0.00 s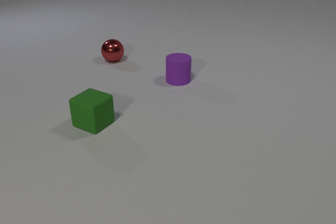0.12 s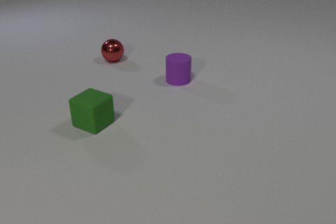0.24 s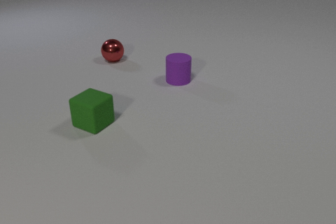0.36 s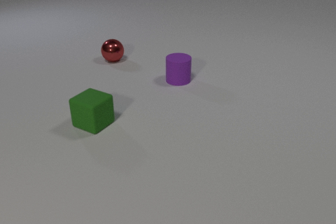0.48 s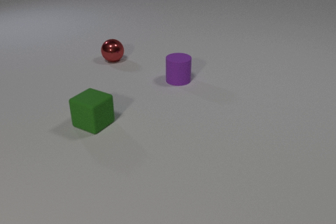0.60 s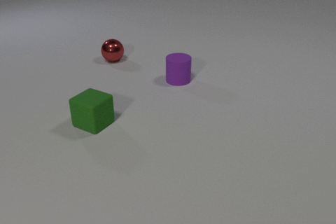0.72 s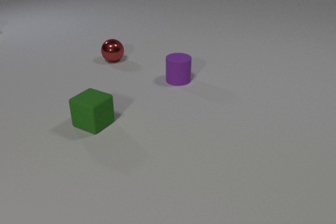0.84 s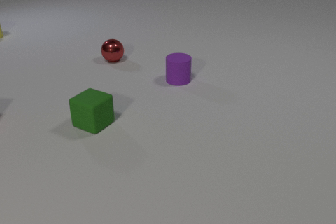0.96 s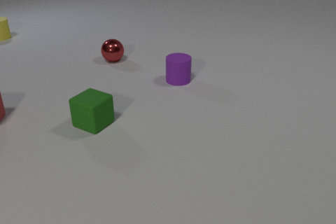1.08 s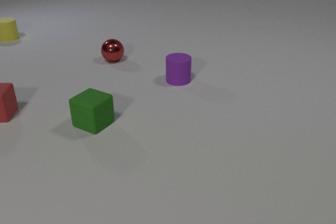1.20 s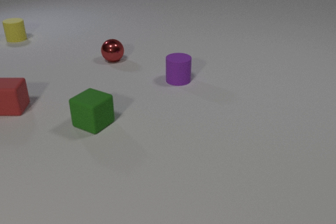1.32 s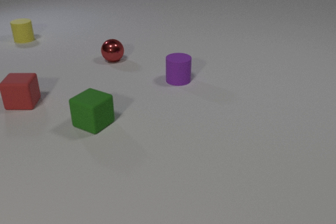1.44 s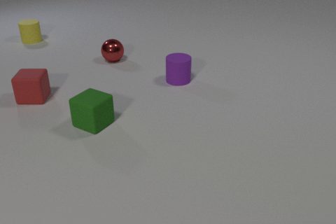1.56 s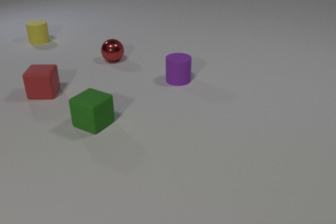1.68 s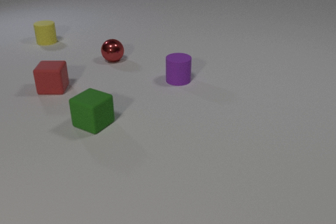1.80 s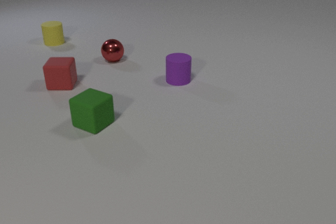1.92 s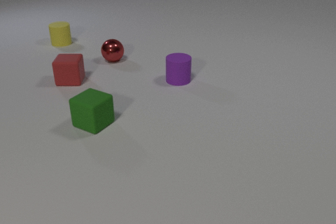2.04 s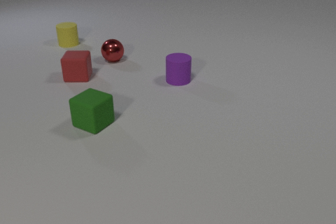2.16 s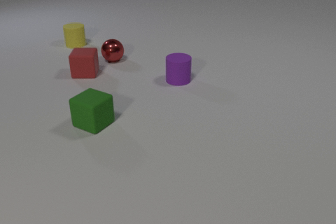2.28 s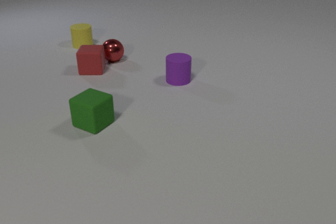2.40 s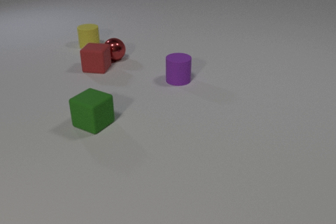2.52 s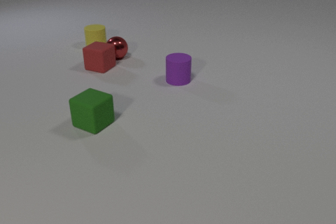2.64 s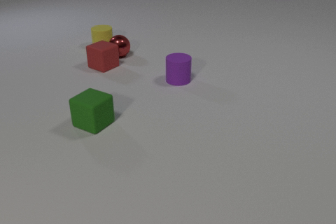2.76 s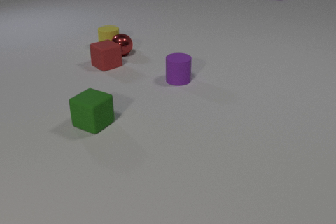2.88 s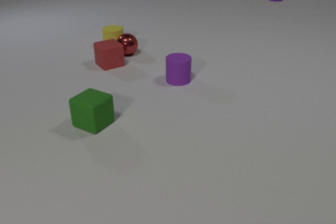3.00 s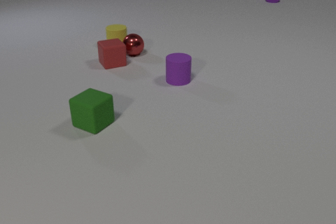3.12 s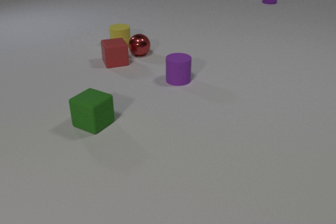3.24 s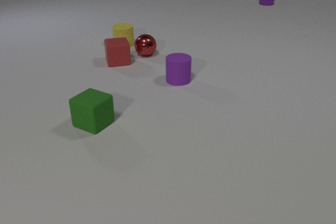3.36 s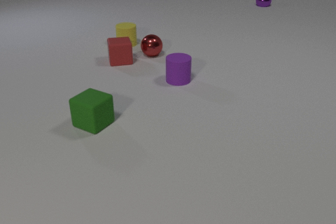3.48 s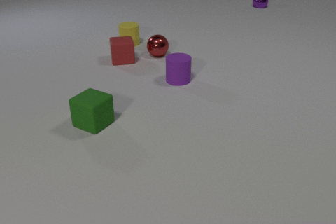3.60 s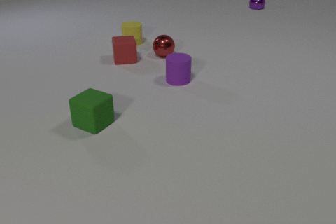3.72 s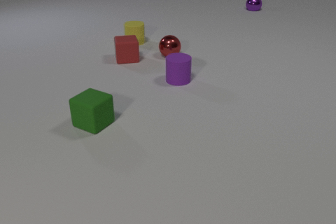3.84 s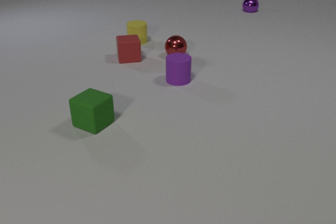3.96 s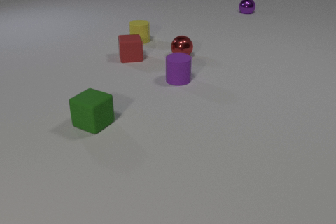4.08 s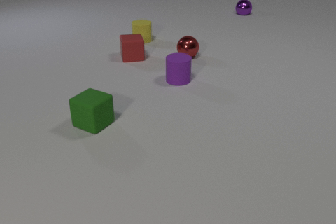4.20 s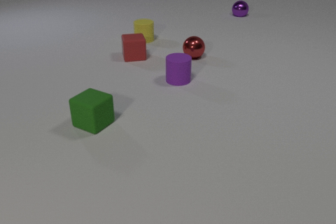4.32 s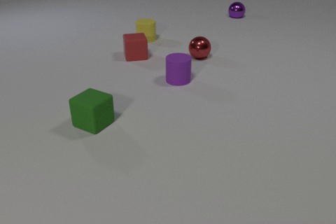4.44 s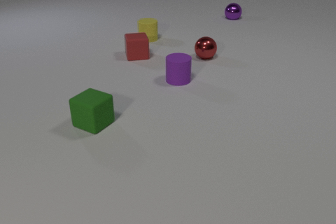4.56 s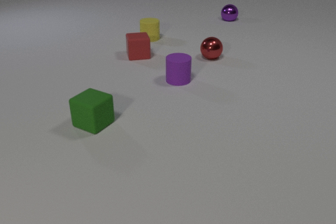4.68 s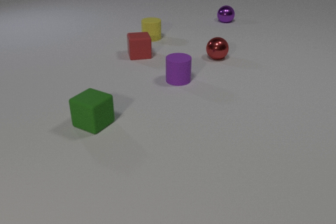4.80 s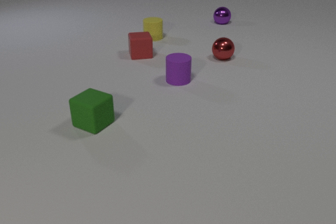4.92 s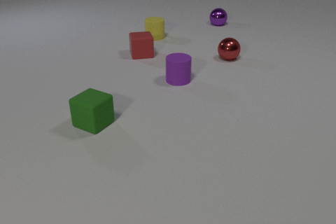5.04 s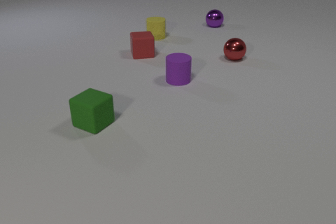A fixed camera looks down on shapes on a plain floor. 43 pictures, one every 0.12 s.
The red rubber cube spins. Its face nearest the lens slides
to the left.
The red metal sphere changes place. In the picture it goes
to the right.
0.00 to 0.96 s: The red rubber cube comes in at the left edge. The yellow rubber cylinder comes in at the left edge, slides to the right and toward the camera.
0.96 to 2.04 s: The red rubber cube slides to the right and away from the camera. The yellow rubber cylinder slides to the right and toward the camera.
2.04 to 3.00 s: The red rubber cube slides to the right and away from the camera, spins so that its near face slides to the left, clockwise seen from above. The red metal sphere rolls to the right and away from the camera. The purple metal sphere comes in at the top edge, rolls toward the camera and to the left. The yellow rubber cylinder slides to the right. The red rubber cube and the red metal sphere collide. The red metal sphere and the yellow rubber cylinder collide.
3.00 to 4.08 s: The red rubber cube slides to the right and away from the camera. The red metal sphere rolls to the right. The purple metal sphere rolls toward the camera and to the left. The yellow rubber cylinder slides to the right and away from the camera.
4.08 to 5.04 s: The red rubber cube slides to the right and away from the camera. The red metal sphere rolls to the right. The purple metal sphere rolls toward the camera and to the left. The yellow rubber cylinder slides to the right and away from the camera.
What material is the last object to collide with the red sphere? rubber.
How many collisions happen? 2.
What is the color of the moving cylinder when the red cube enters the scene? yellow.
